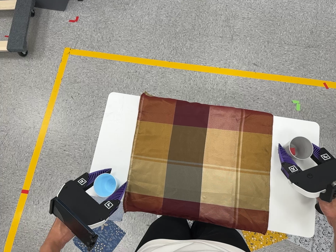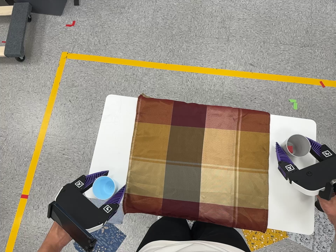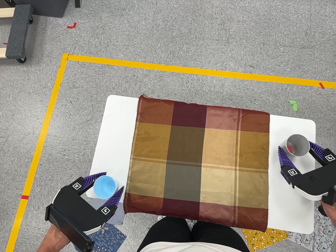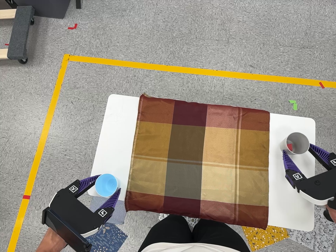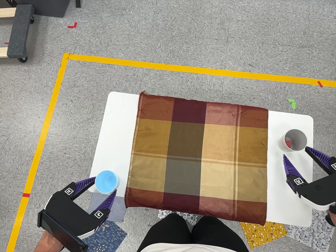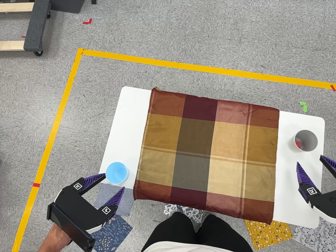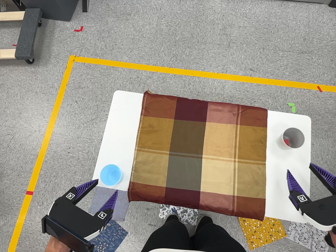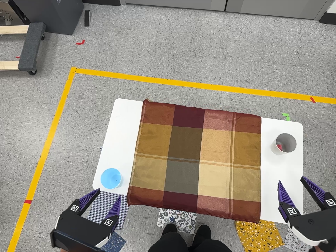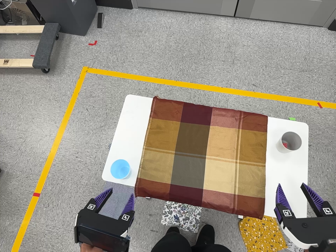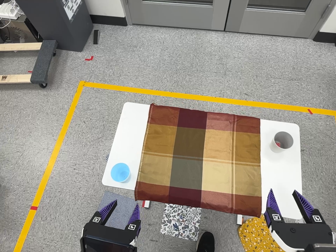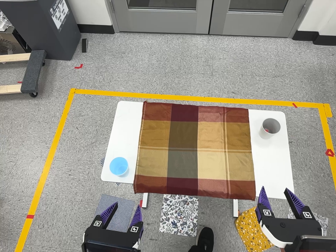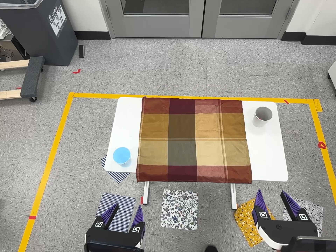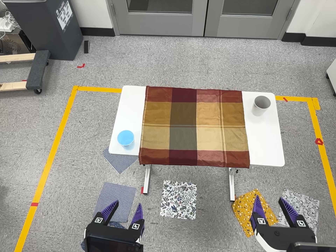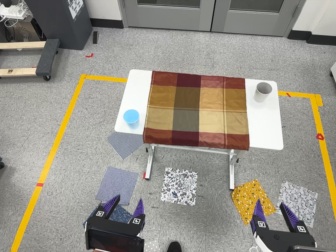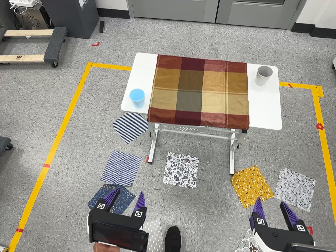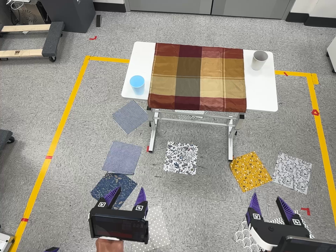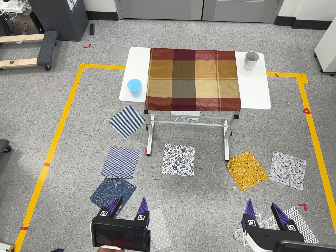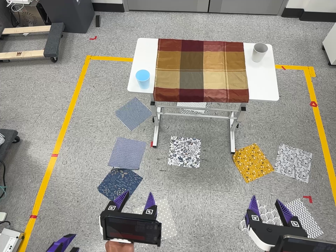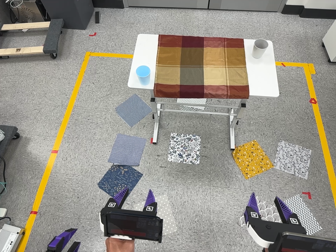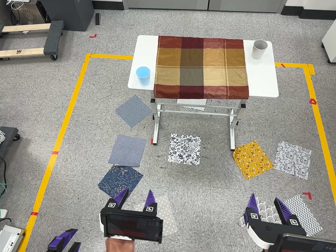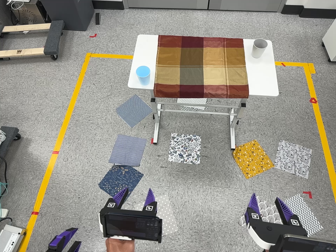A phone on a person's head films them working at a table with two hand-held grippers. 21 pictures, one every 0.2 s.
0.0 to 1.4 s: The camera travels backward and toward the bottom of its view, about 14 cm, so what stands in front gets smaller.
1.4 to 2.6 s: The camera travels toward the bottom of its view and backward, about 50 cm, so close, fixed things drift upward. Its aim tips toward the top of its view by about 10 degrees.
2.6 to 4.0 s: The camera travels toward the bottom of its view and backward, about 26 cm, so close, fixed things drift upward.
The film runs backward here.
